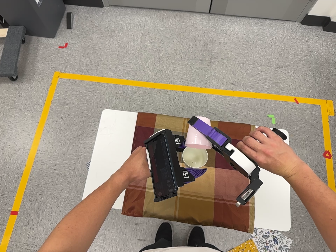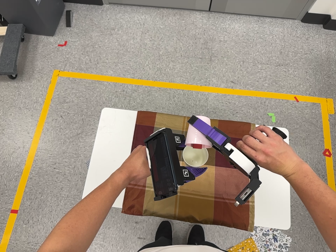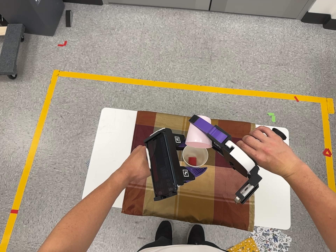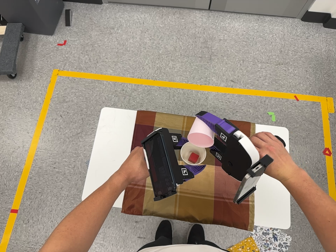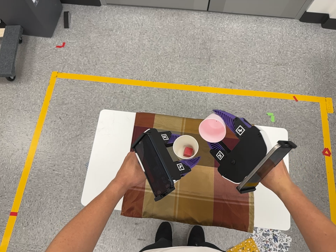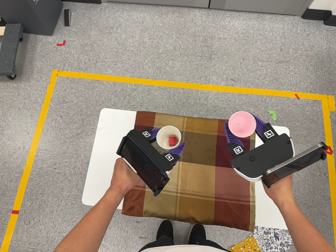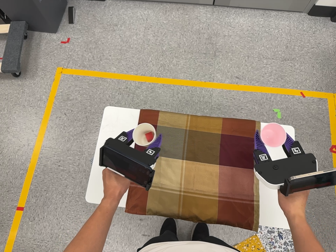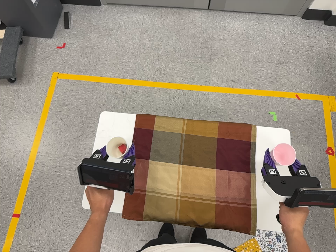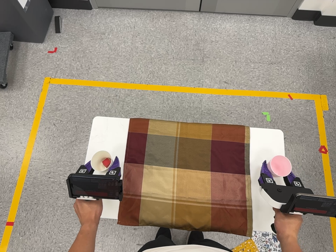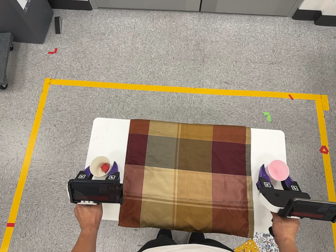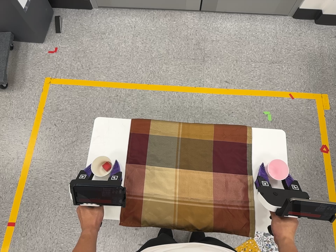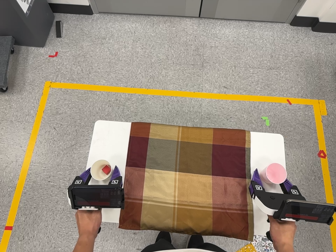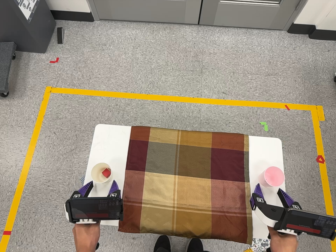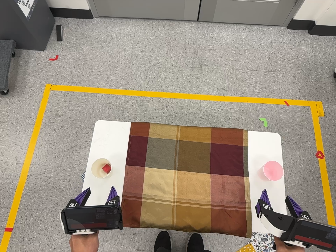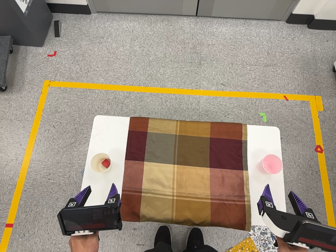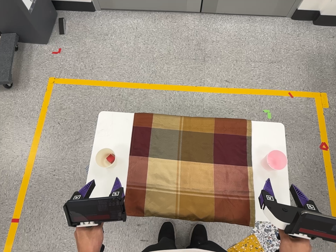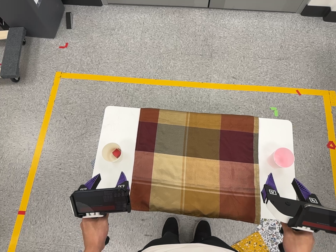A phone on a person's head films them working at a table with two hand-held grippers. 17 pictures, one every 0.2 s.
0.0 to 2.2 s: The camera shifts only a little, or ends up much as it began.
2.2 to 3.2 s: The camera travels toward the bottom of its view, about 5 cm, so close, fixed things drift upward.
The film runs forward here.
